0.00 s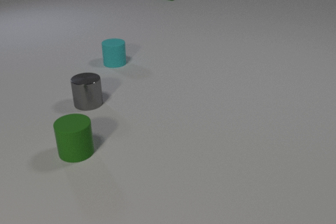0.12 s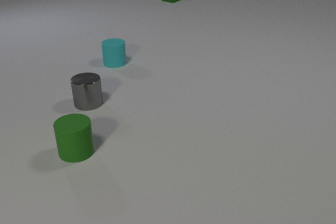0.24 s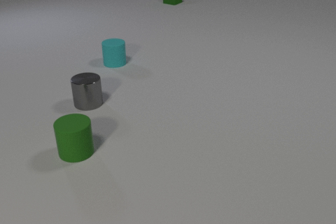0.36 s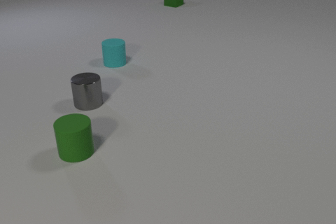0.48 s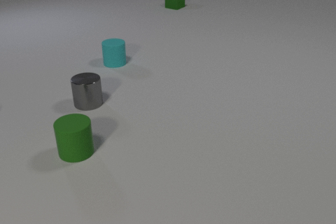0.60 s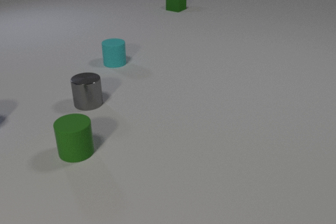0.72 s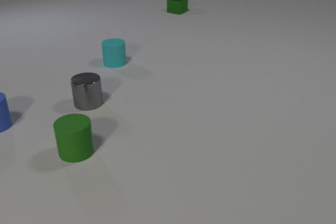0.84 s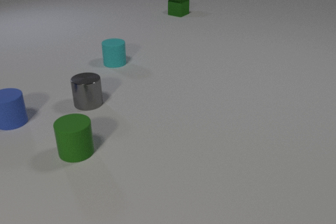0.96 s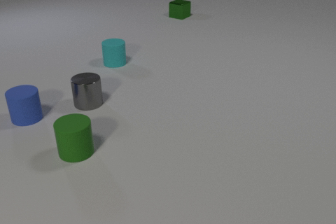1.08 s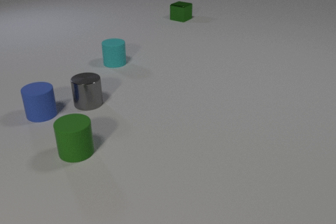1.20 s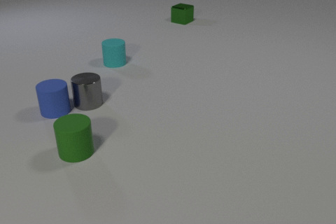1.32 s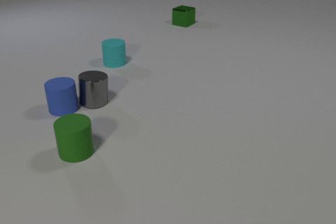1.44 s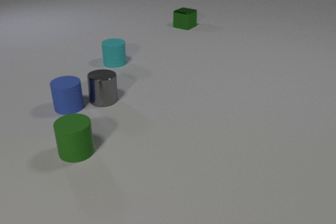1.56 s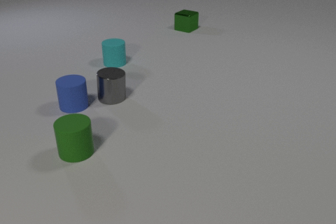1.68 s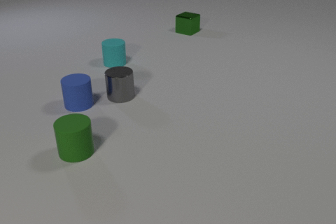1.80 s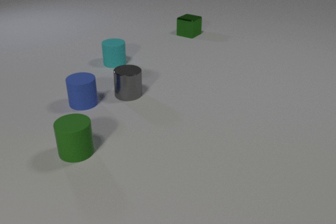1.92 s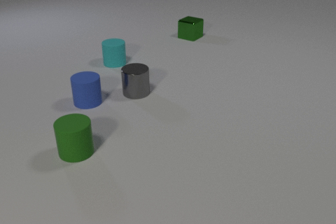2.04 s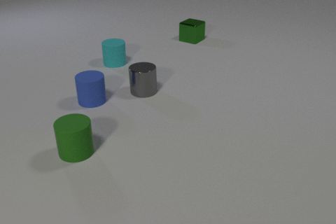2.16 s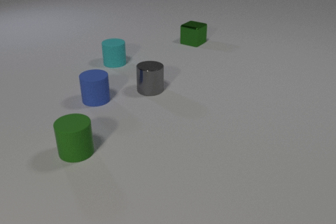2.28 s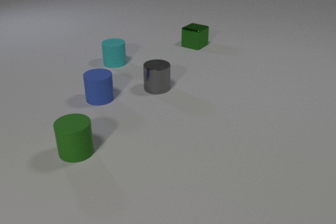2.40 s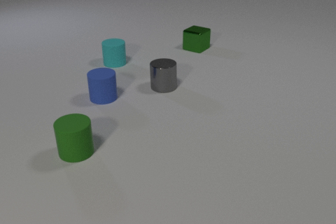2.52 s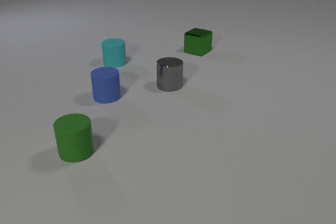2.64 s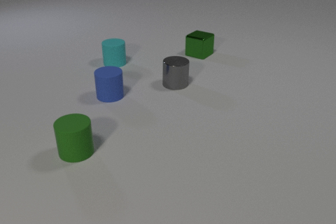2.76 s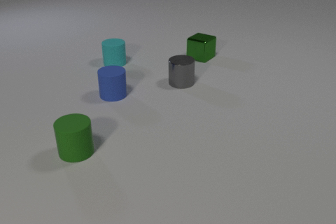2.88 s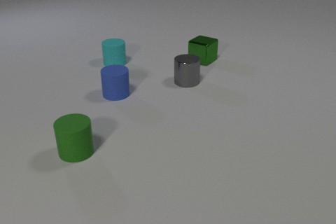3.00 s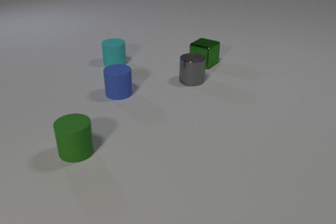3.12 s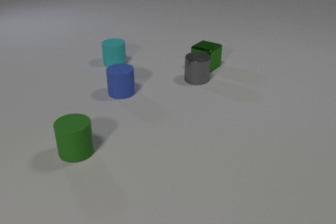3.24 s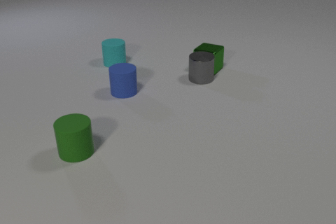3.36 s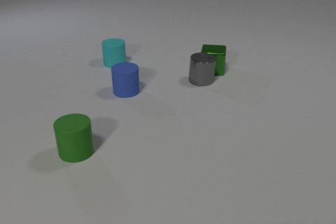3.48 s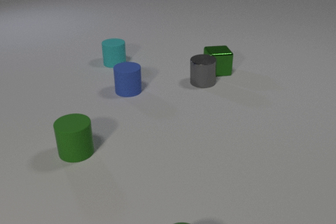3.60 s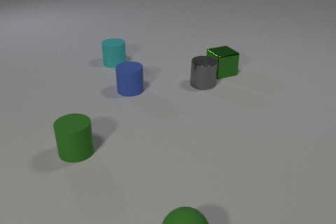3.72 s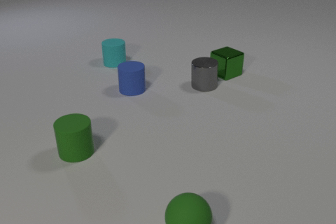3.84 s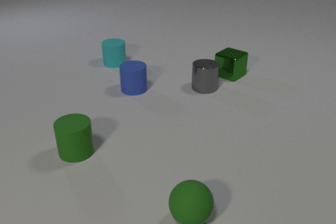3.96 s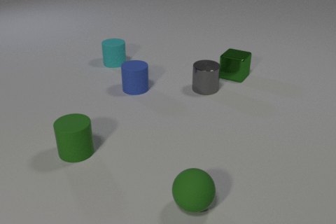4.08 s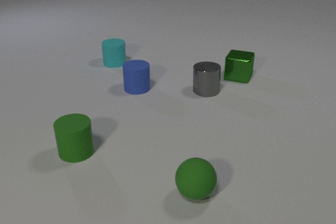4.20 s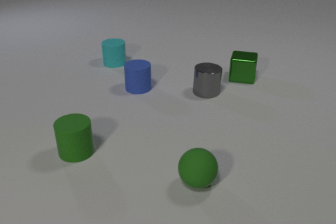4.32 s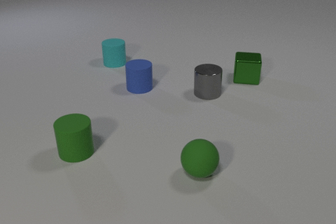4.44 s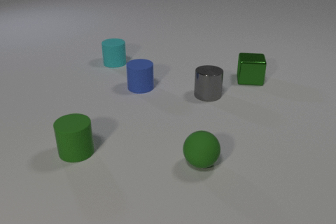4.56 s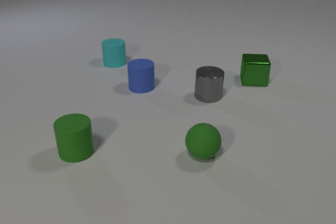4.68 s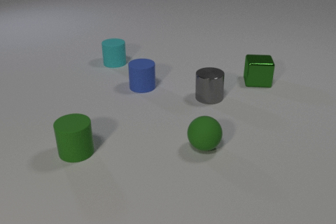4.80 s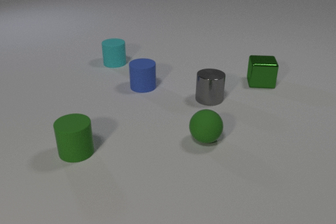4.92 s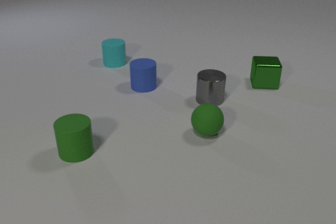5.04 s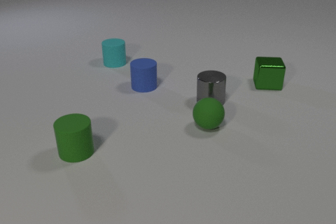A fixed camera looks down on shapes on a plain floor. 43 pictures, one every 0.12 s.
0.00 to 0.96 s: The blue rubber cylinder comes in at the left edge, slides to the right. The green metal cube slides toward the camera.
0.96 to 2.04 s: The blue rubber cylinder slides to the right. The gray metal cylinder slides to the right. The green metal cube slides toward the camera. The blue rubber cylinder and the gray metal cylinder collide.
2.04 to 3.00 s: The blue rubber cylinder slides to the right and away from the camera. The gray metal cylinder slides to the right and away from the camera. The green metal cube slides toward the camera.
3.00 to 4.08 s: The blue rubber cylinder slides to the right and away from the camera. The gray metal cylinder slides toward the camera and to the right. The green metal cube slides to the right and toward the camera, spins counterclockwise seen from above by about 105 degrees, its near face sliding to the right. The green rubber sphere comes in at the bottom edge, rolls away from the camera. The gray metal cylinder and the green metal cube collide.
4.08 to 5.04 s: The blue rubber cylinder slides to the right. The gray metal cylinder slides toward the camera. The green metal cube slides to the right. The green rubber sphere rolls away from the camera.
How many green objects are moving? 2.
What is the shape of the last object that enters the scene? sphere.
Are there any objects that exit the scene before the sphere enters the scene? no.
